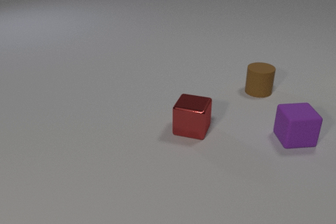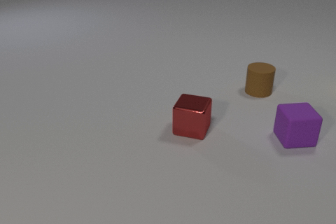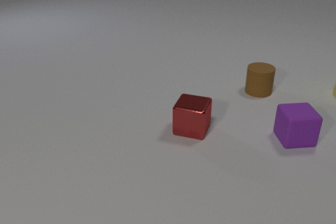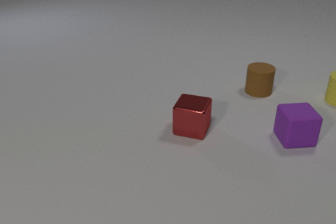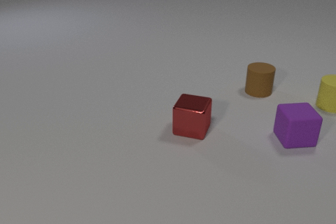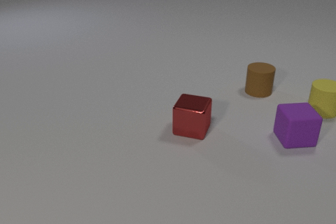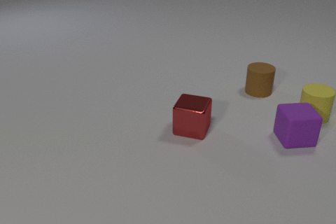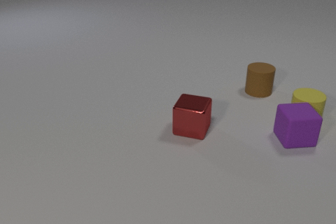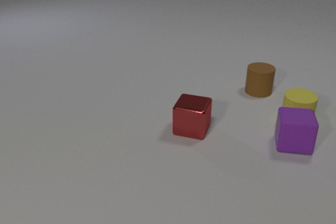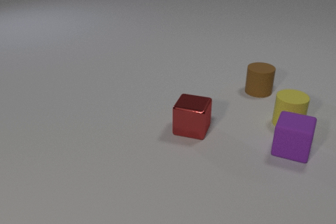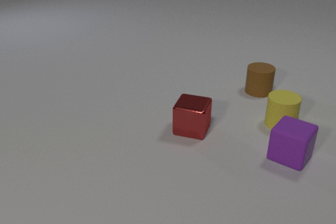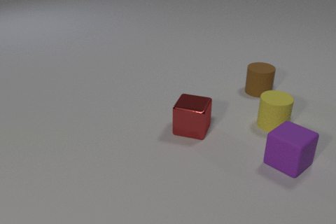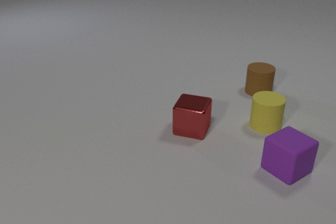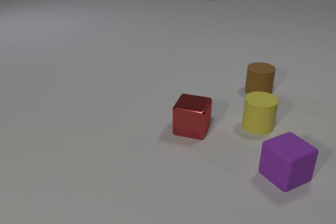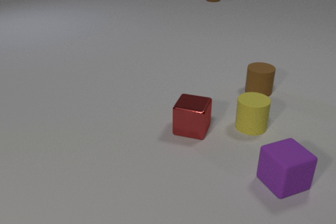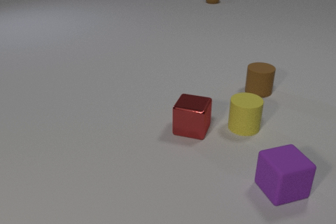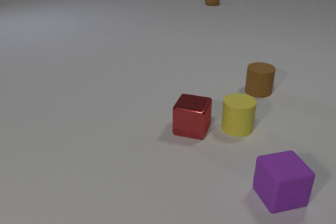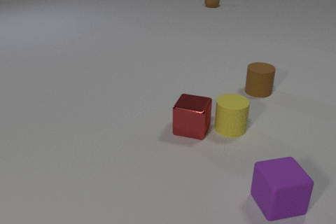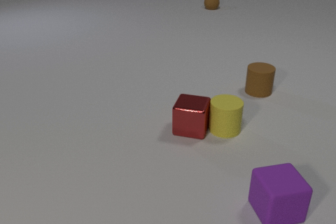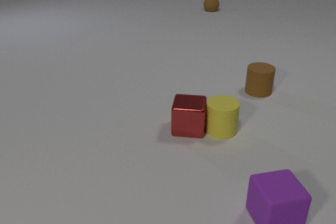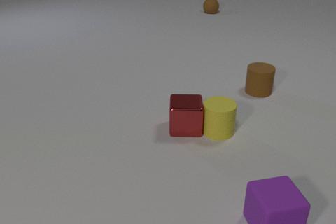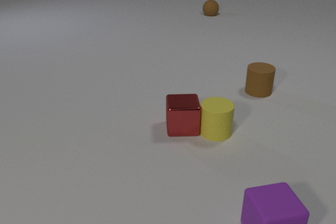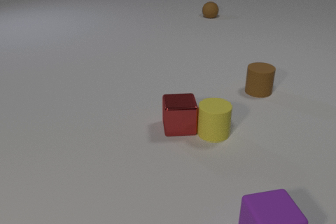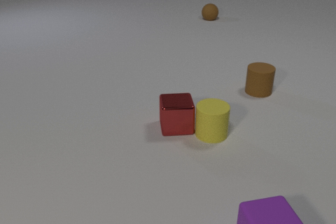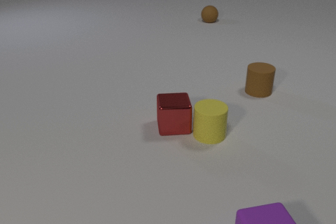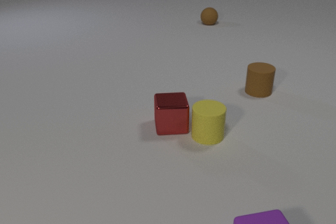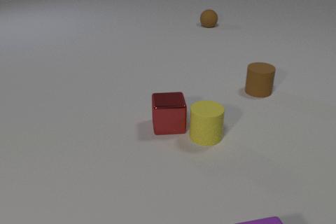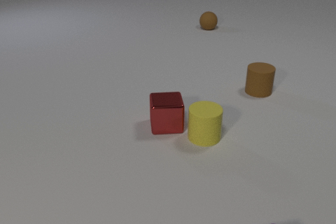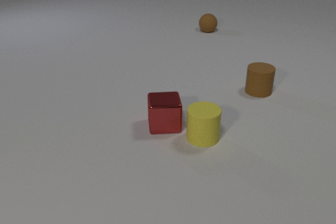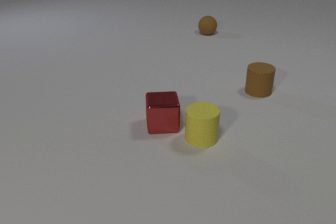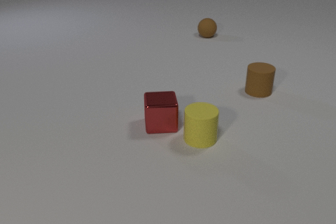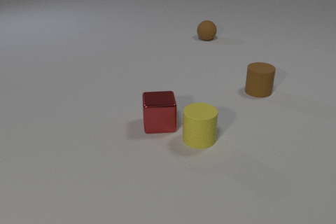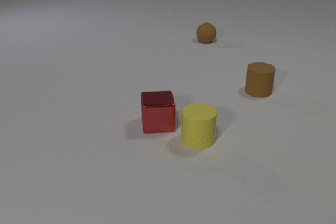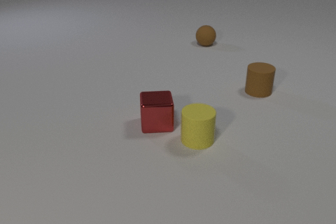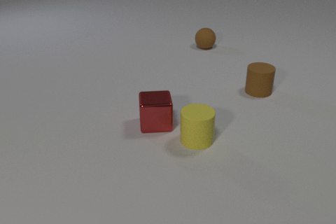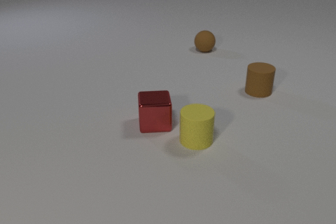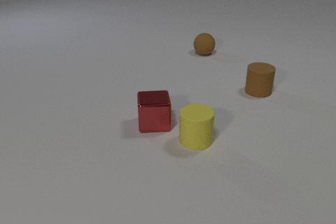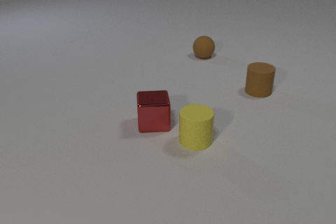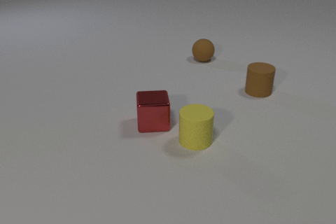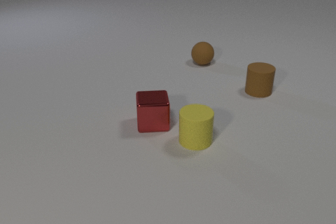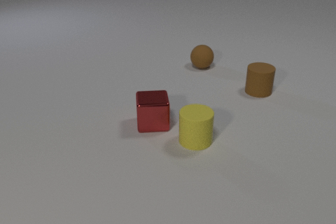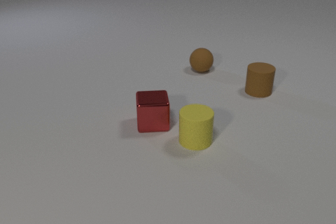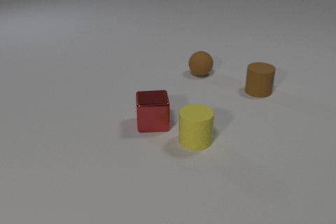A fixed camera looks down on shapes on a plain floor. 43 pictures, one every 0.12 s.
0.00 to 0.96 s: The yellow rubber cylinder comes in at the right edge, slides toward the camera and to the left. The purple rubber cube slides toward the camera. The yellow rubber cylinder and the purple rubber cube collide.
0.96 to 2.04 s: The yellow rubber cylinder slides to the left and toward the camera. The purple rubber cube slides toward the camera, spins so that its near face slides to the left, clockwise seen from above. The brown rubber sphere comes in at the top edge, rolls toward the camera.
2.04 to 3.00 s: The yellow rubber cylinder slides to the left and toward the camera. The purple rubber cube slides toward the camera. The red metal cube slides to the left, spins so that its near face slides to the right, counterclockwise seen from above. The brown rubber sphere rolls toward the camera. The yellow rubber cylinder and the red metal cube collide.
3.00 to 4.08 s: The yellow rubber cylinder slides to the left and toward the camera. The purple rubber cube slides toward the camera, leaves at the bottom edge. The red metal cube slides to the left. The brown rubber sphere rolls toward the camera.
4.08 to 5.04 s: The brown rubber sphere rolls toward the camera.
What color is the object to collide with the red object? yellow.
How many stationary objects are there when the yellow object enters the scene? 3.
How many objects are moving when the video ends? 1.
